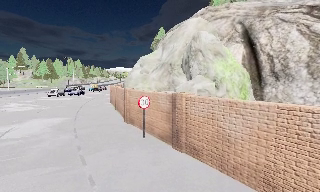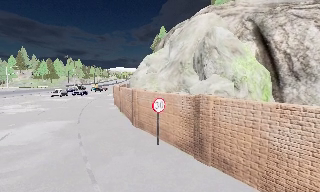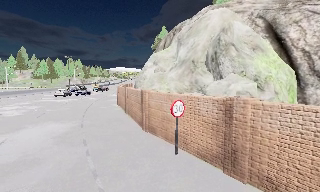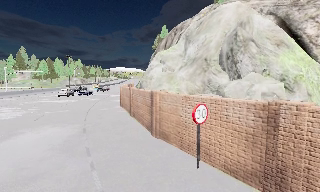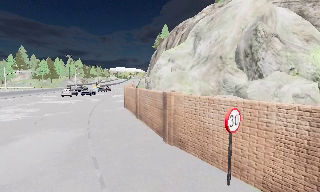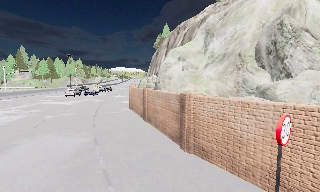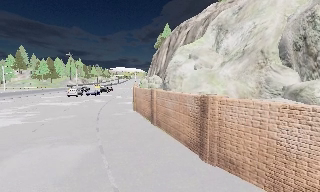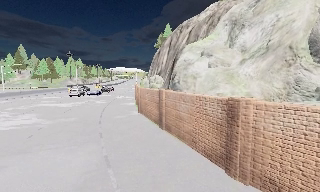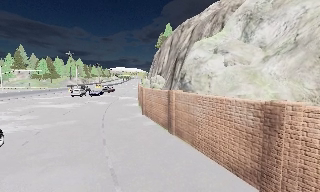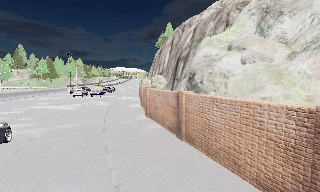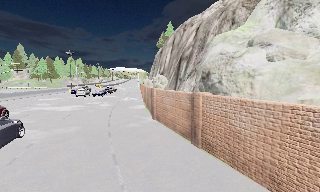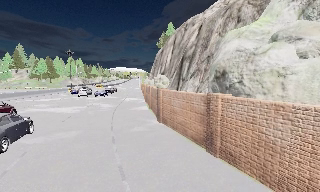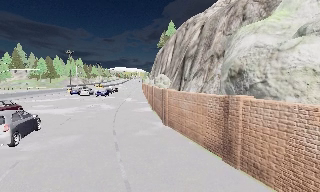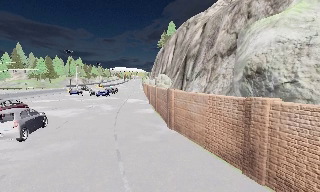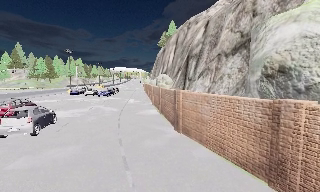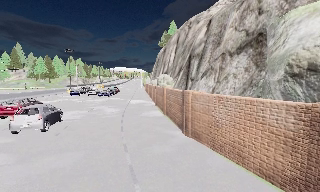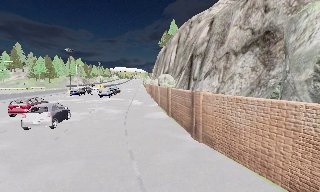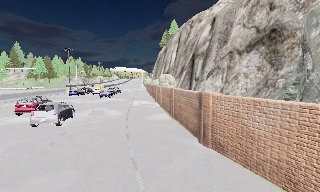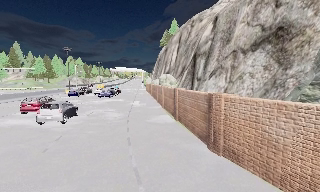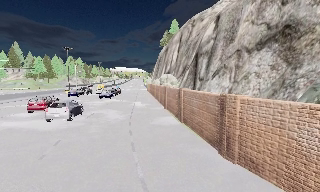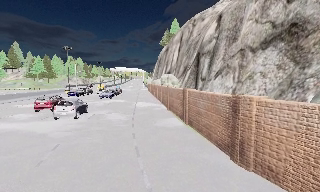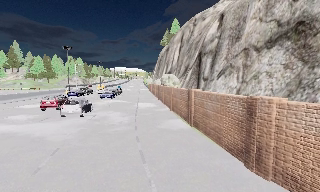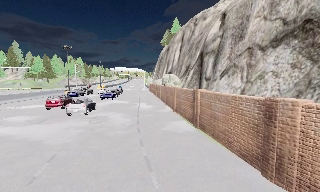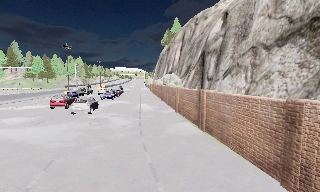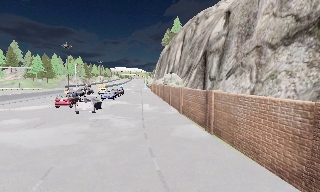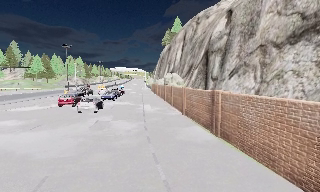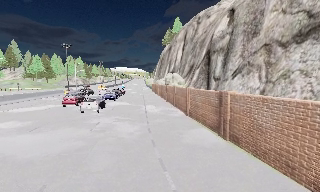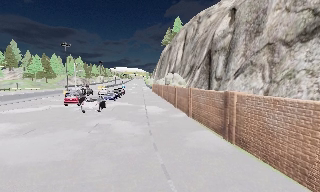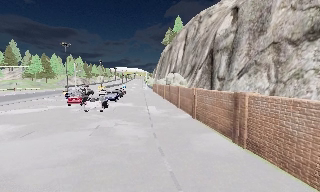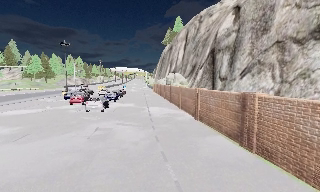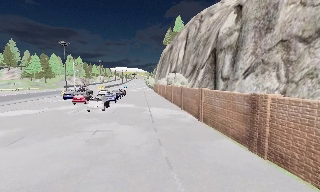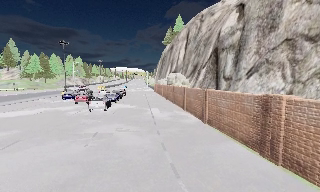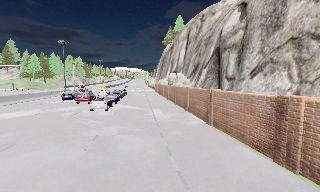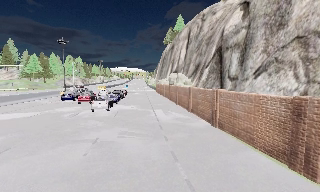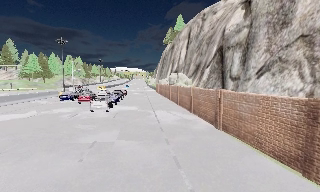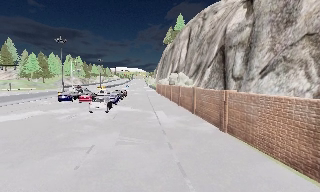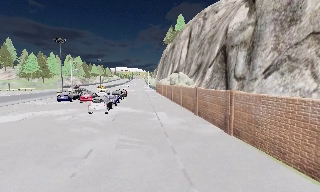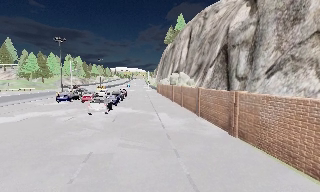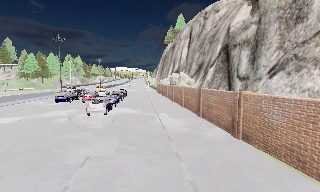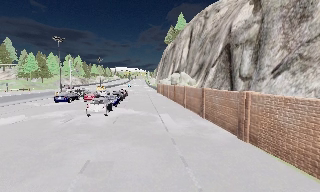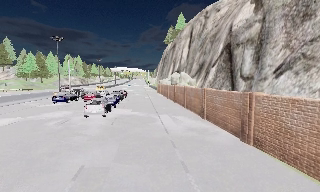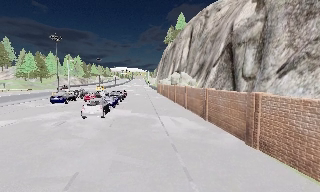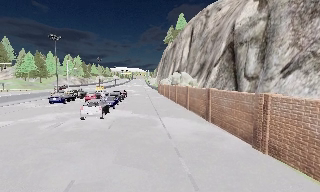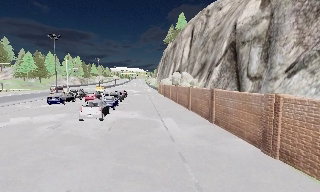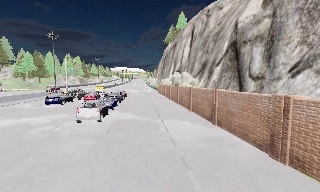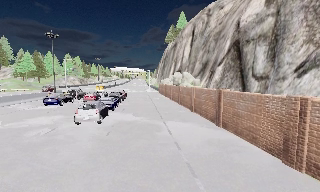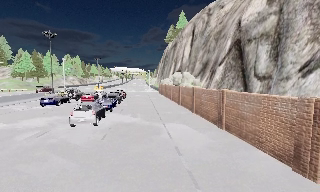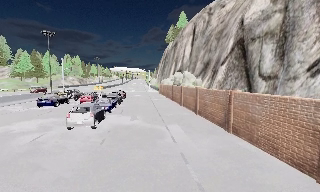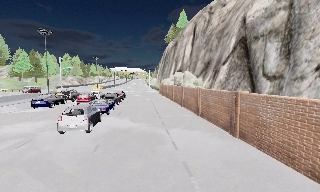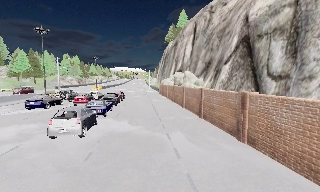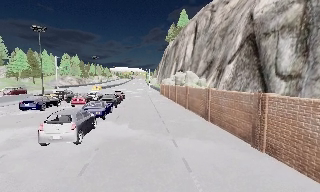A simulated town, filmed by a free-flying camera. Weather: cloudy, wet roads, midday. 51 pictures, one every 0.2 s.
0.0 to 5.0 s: The camera travels forward and to its left, about 20 m, so what stands in front looms larger. It loses speed.
5.0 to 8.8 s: The camera travels forward, about 9 m, so what stands in front looms larger.
8.8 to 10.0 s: The camera travels forward, about 4 m, so what stands in front looms larger. It gains speed.
The film runs forward here.
